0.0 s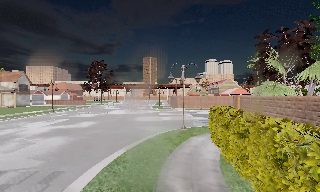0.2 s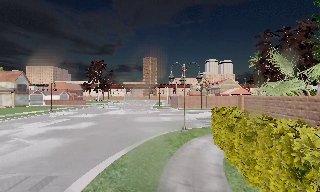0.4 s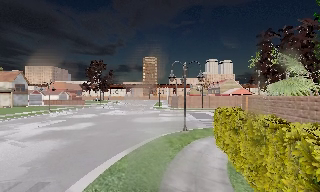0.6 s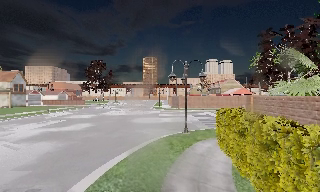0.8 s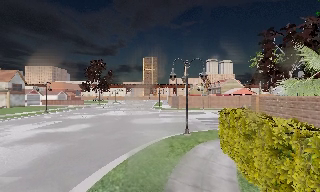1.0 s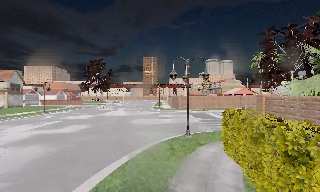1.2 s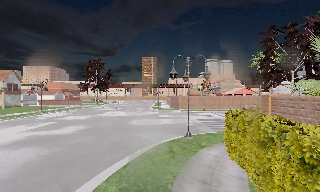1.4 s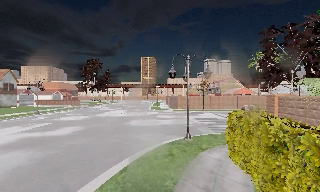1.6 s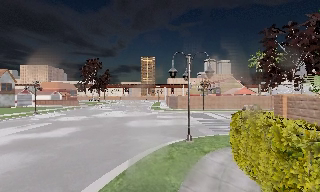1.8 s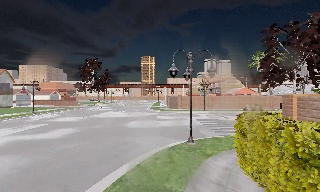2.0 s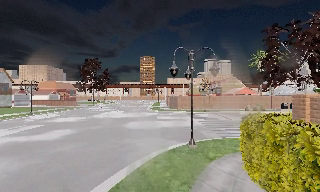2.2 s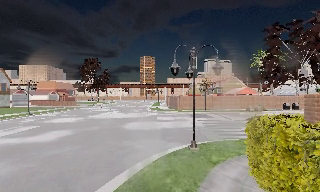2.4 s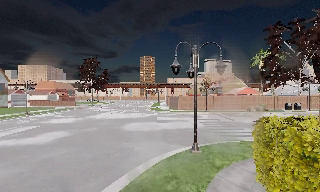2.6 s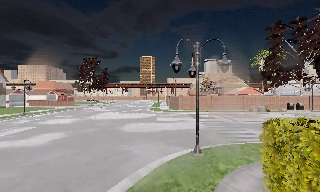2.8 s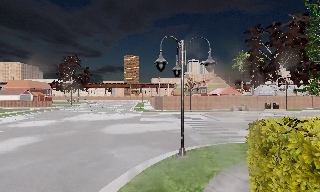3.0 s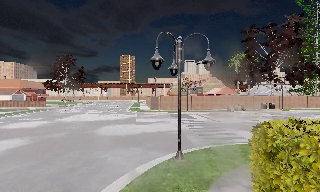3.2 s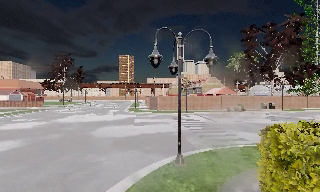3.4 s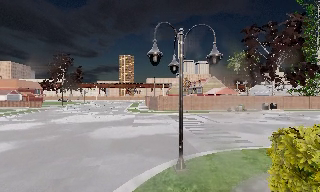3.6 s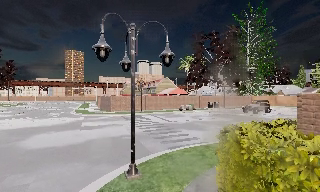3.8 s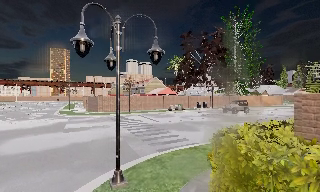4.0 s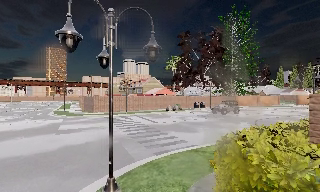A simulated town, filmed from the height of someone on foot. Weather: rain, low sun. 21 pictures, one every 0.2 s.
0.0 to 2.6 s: The camera travels forward, about 5 m, so what stands in front looms larger.
2.6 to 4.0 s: The camera pans to its right, which is clockwise from overhead, by about 30 degrees. It travels forward, about 2.5 m, so what stands in front looms larger.
The film runs forward here.
